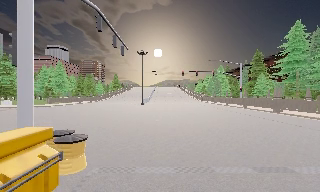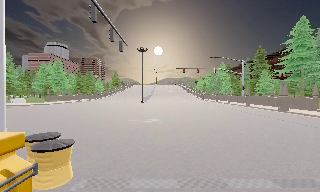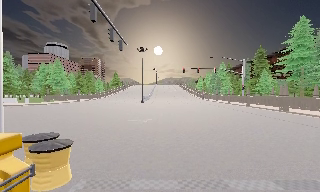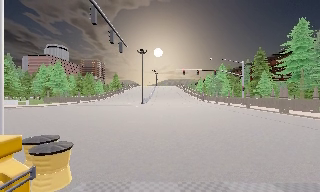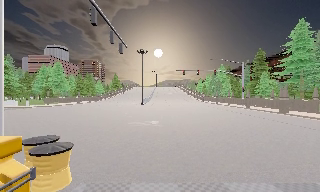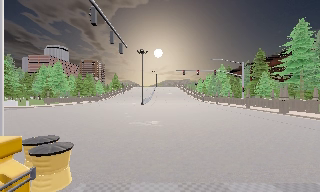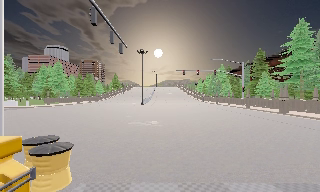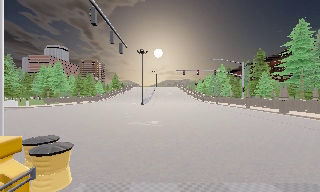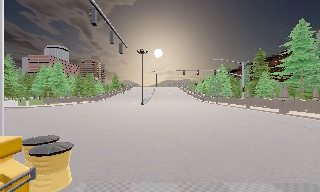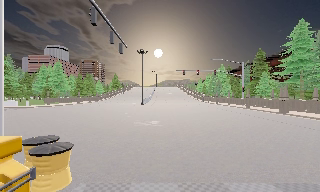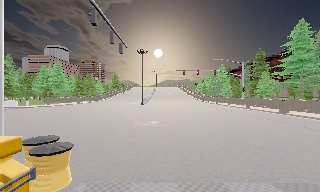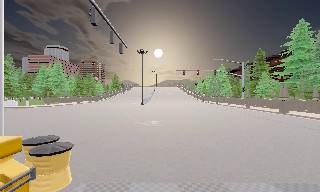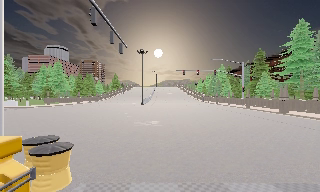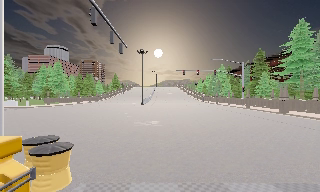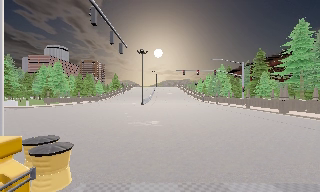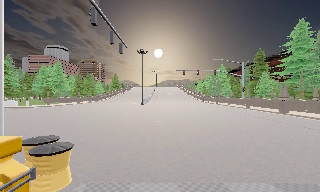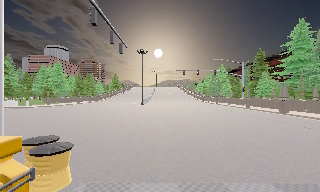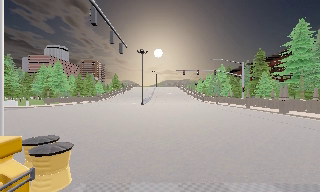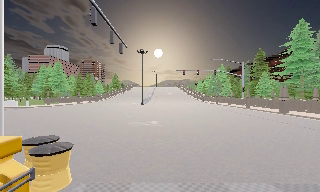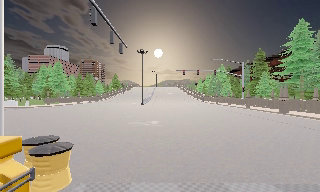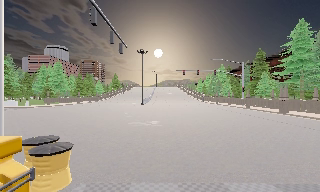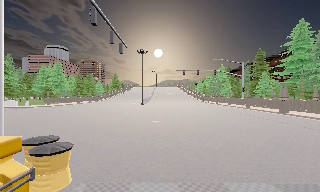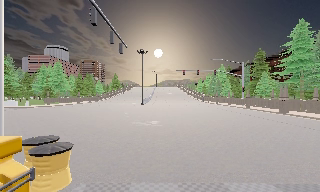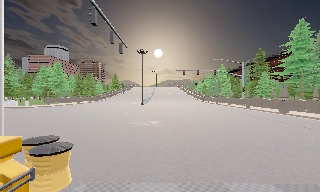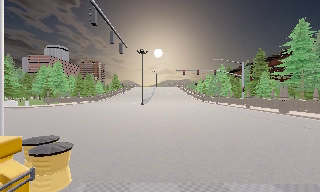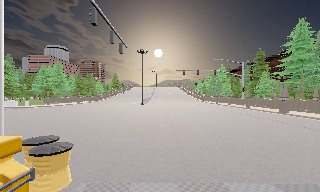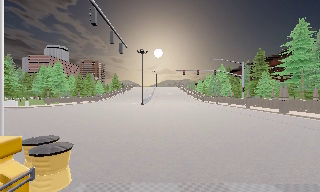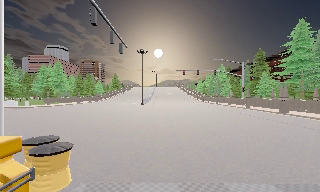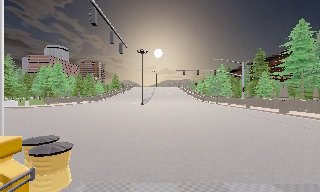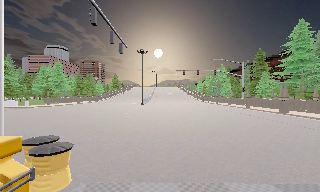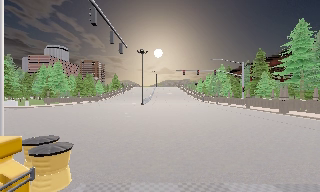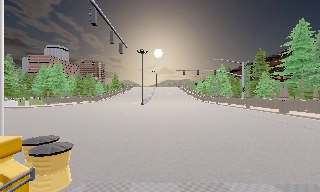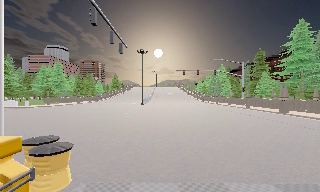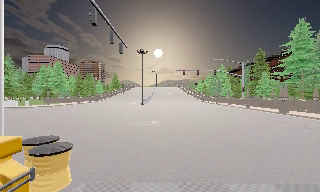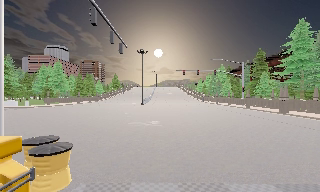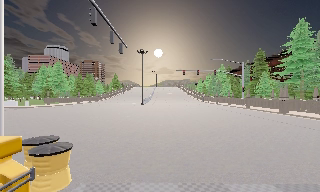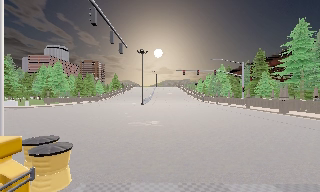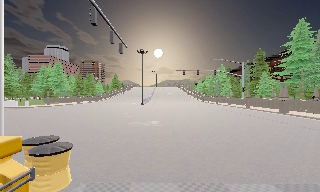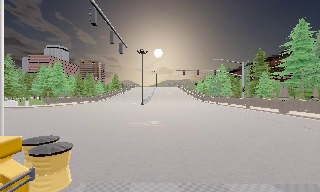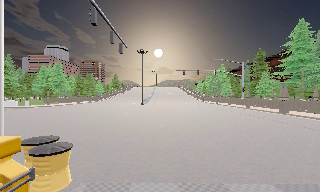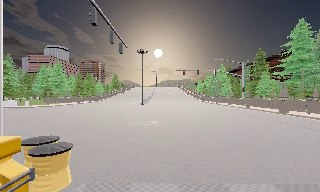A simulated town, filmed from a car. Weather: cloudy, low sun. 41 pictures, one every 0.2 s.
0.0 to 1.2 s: The camera travels forward, about 1 m, so what stands in front looms larger. It loses speed.
1.2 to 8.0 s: The camera keeps its place and its aim.
The film runs forward here.
